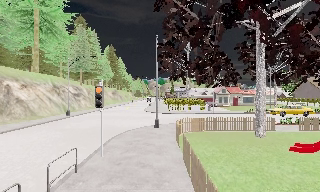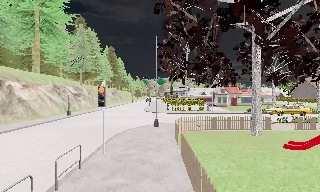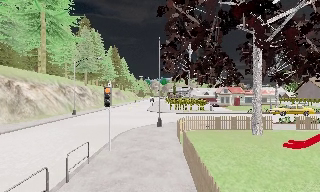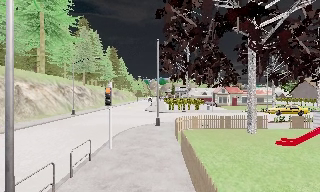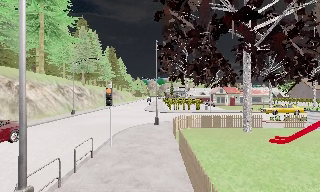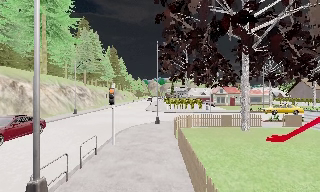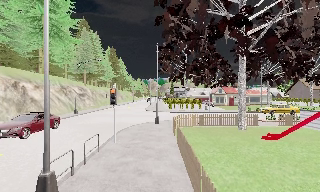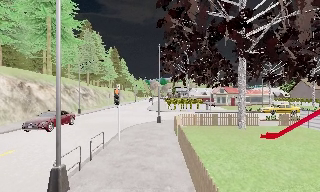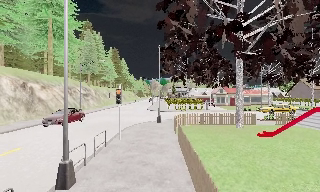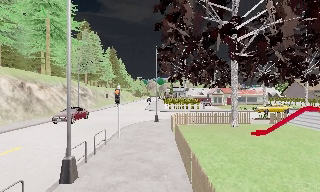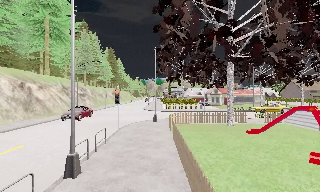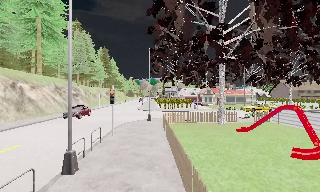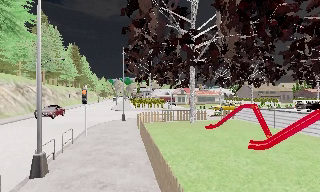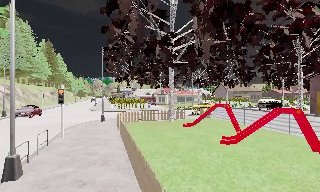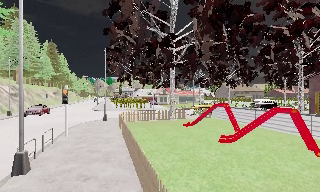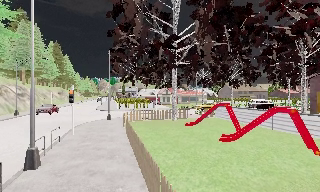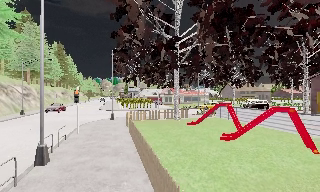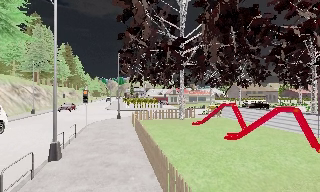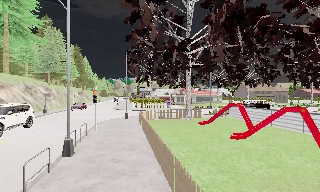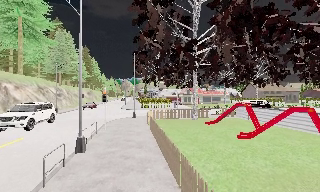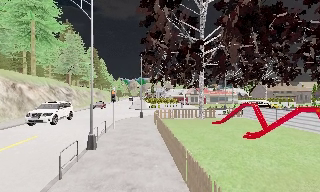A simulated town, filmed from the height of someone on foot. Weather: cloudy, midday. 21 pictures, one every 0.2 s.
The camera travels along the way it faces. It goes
backward.
0.0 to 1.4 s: The camera travels backward, about 2.5 m, so what stands in front gets smaller.
1.4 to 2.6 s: The scene slides to the left, as the camera pans about 20 degrees to its right. It travels backward, about 2 m, so what stands in front gets smaller.
2.6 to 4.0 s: The scene slides to the right, as the camera pans about 10 degrees to its left. It travels backward, about 2 m, so what stands in front gets smaller.
The film runs backward here.
